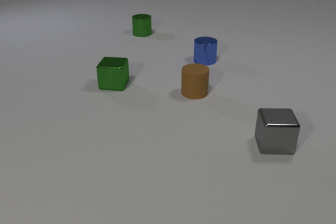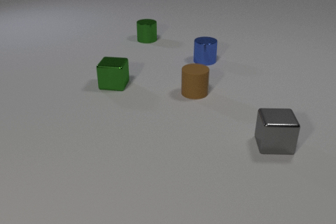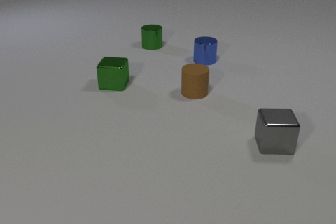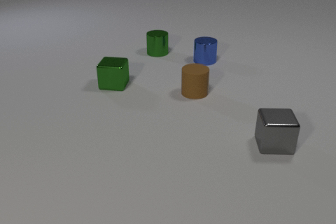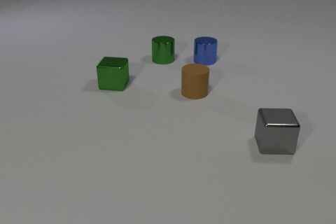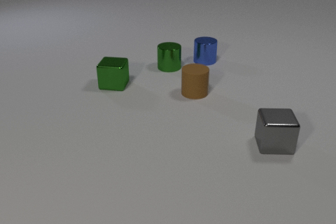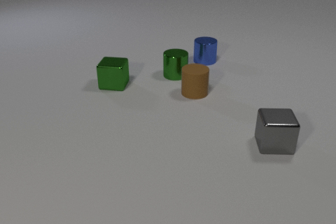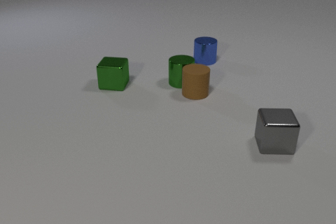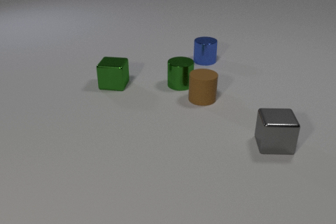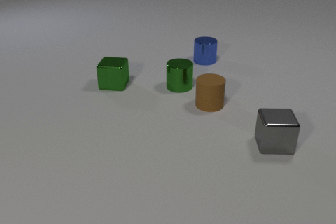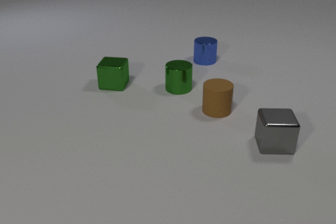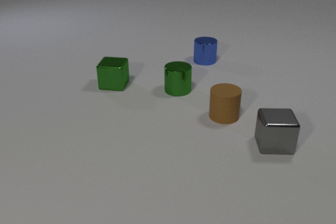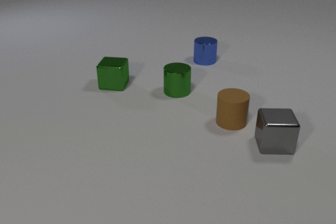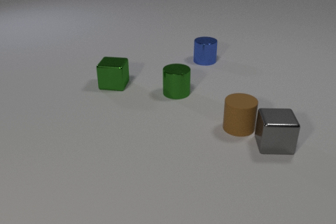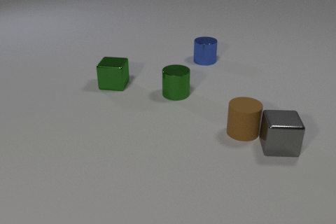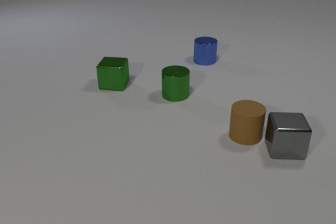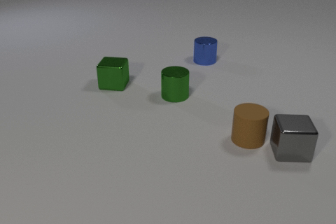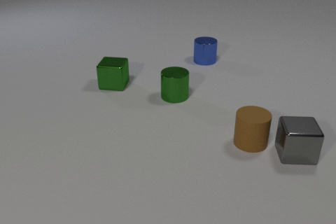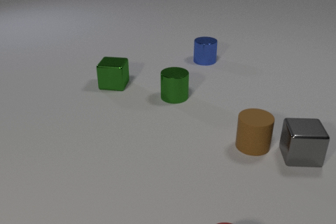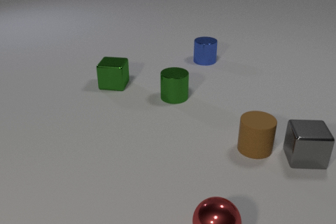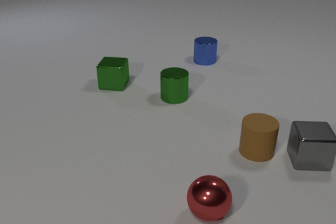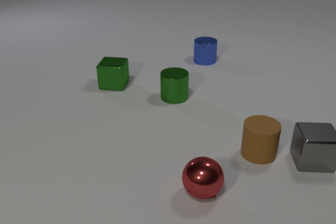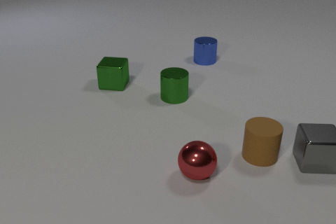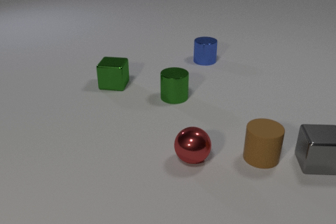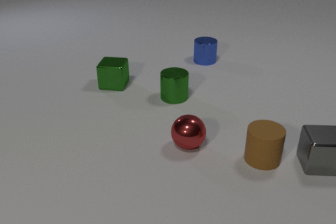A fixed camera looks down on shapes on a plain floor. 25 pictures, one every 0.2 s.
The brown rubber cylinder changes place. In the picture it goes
toward the camera.
The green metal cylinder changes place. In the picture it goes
toward the camera.
0.0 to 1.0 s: The green metal cylinder slides toward the camera.
1.0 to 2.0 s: The green metal cylinder slides toward the camera. The brown rubber cylinder slides toward the camera and to the right. The green metal cylinder and the brown rubber cylinder collide.
2.0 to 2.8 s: The green metal cylinder slides toward the camera. The brown rubber cylinder slides toward the camera and to the right. The brown rubber cylinder and the gray metal cube collide.
2.8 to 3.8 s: The green metal cylinder slides toward the camera. The brown rubber cylinder slides toward the camera and to the right. The red metal sphere comes in at the bottom edge, rolls away from the camera. The gray metal cube slides to the right and toward the camera.
3.8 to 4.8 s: The brown rubber cylinder slides toward the camera and to the right. The red metal sphere rolls away from the camera. The gray metal cube slides to the right.
What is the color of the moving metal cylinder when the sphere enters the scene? green.
What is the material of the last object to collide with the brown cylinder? metal.
Are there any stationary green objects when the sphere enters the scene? yes.
